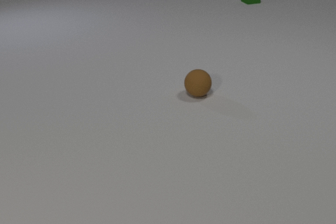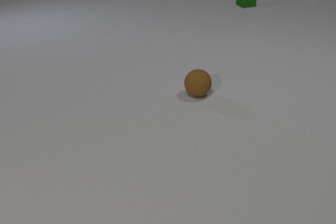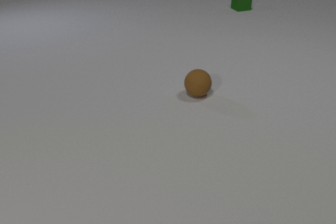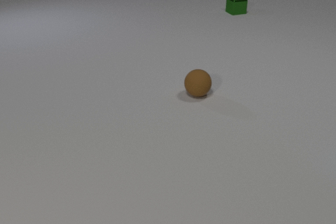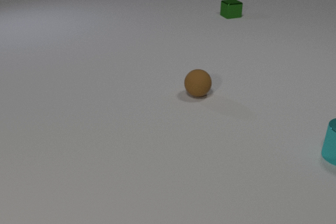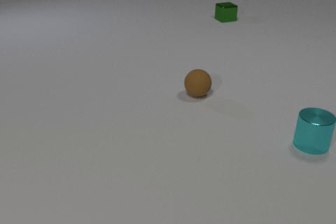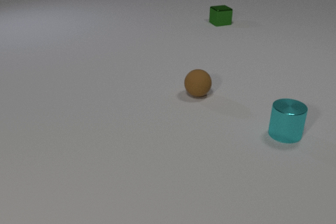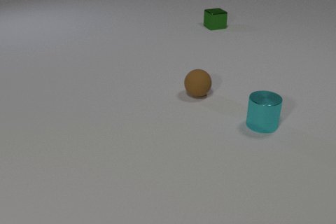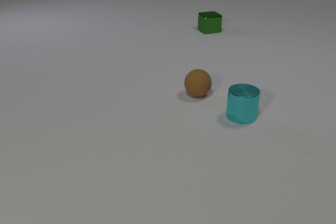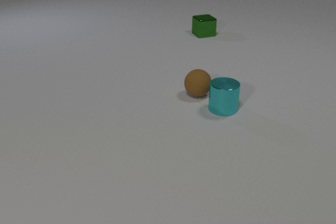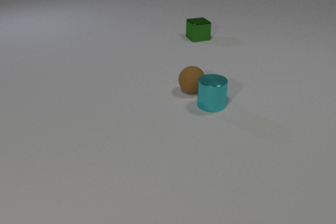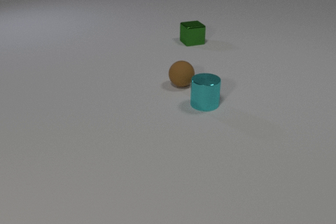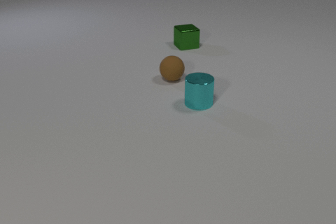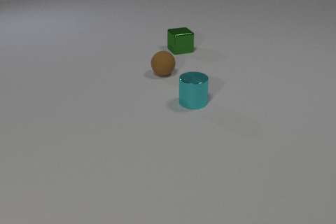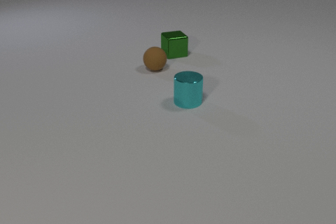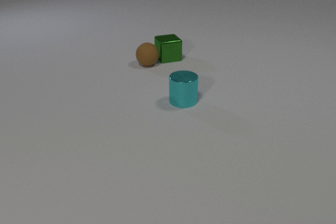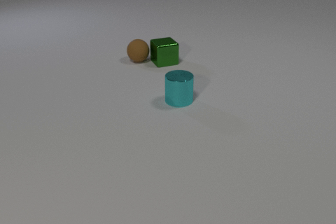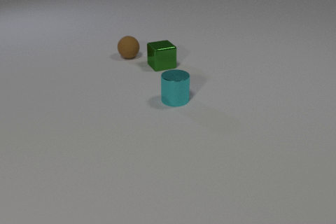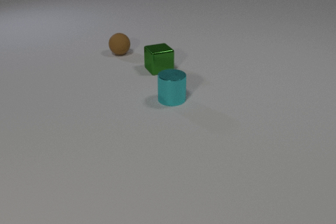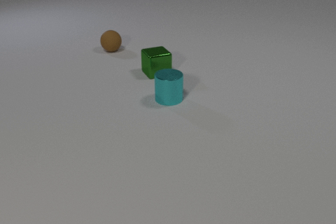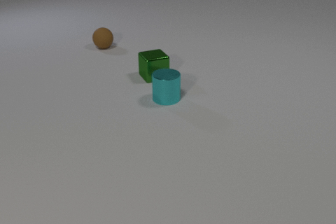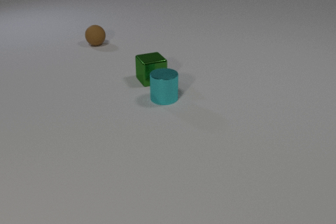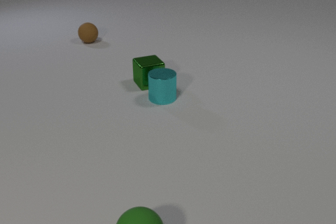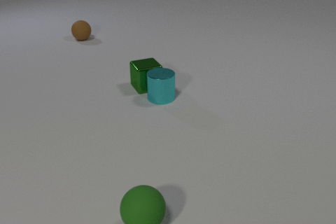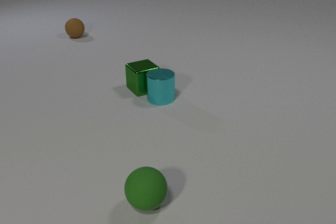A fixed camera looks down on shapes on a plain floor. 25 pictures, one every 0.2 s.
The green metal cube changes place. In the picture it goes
toward the camera.
The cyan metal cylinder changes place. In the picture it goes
to the left.
0.0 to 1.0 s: The cyan metal cylinder comes in at the right edge, slides to the left. The green metal cube slides toward the camera.
1.0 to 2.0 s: The cyan metal cylinder slides to the left and away from the camera. The brown rubber sphere rolls away from the camera and to the left. The green metal cube slides toward the camera and to the left. The cyan metal cylinder and the brown rubber sphere collide.
2.0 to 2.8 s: The cyan metal cylinder slides to the left. The brown rubber sphere rolls away from the camera and to the left. The green metal cube slides toward the camera and to the left.
2.8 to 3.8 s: The cyan metal cylinder slides to the left. The brown rubber sphere rolls away from the camera and to the left. The green metal cube slides toward the camera. The brown rubber sphere and the green metal cube collide.
3.8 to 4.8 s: The cyan metal cylinder slides to the left. The brown rubber sphere rolls away from the camera and to the left. The green metal cube slides toward the camera. The green rubber sphere comes in at the bottom edge, rolls away from the camera. The cyan metal cylinder and the green metal cube collide.
What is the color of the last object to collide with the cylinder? green.
What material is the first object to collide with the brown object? metal.
What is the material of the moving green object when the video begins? metal.
